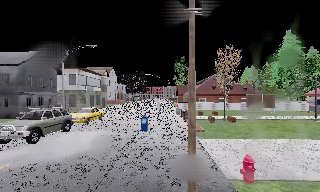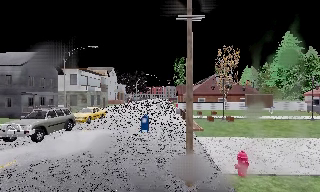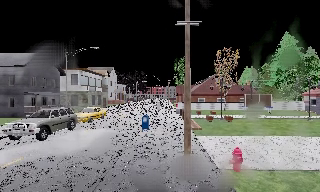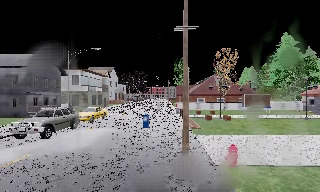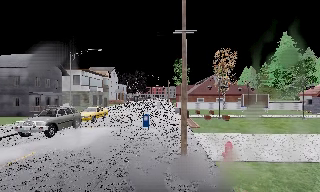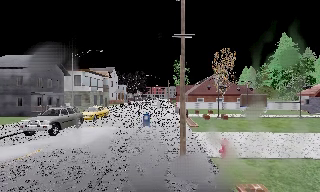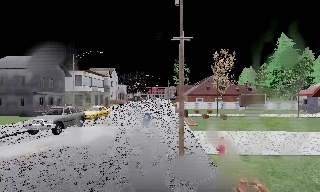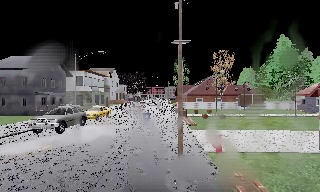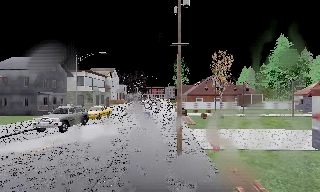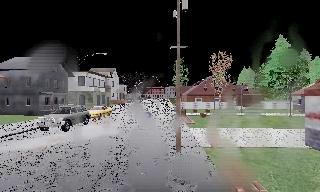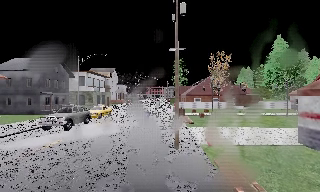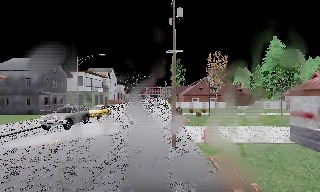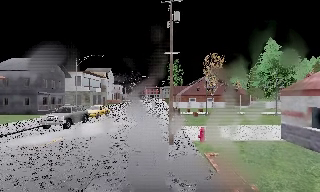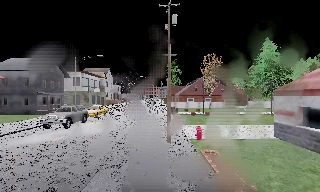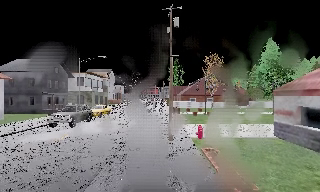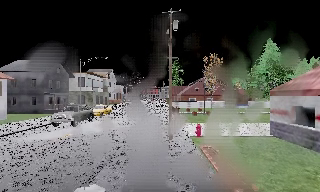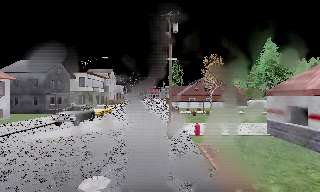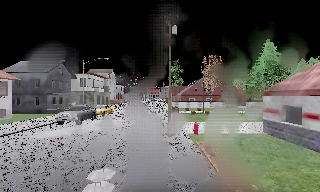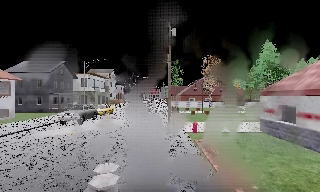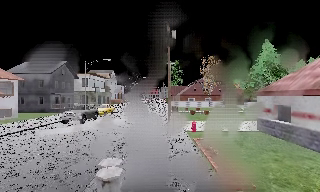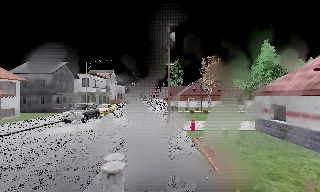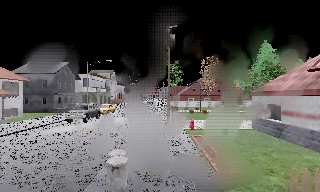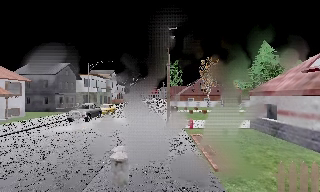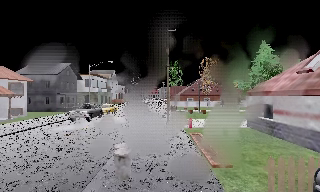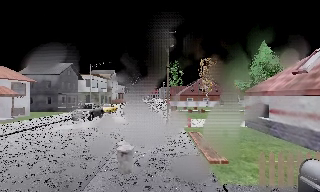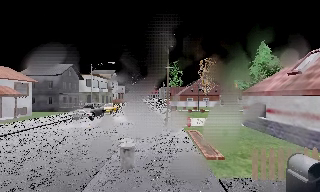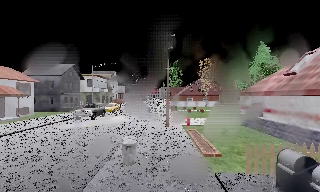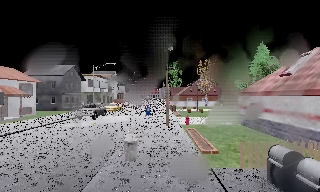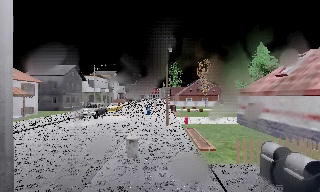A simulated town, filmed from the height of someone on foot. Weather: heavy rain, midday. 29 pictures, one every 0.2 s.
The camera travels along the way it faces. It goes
backward.
0.0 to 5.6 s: The camera travels backward, about 10 m, so what stands in front gets smaller.
The film runs backward here.
